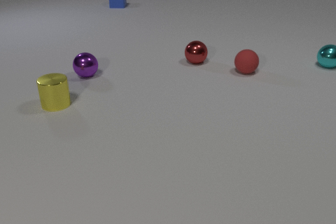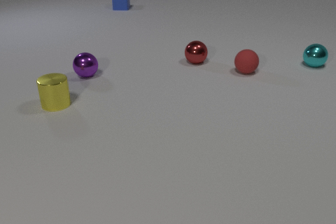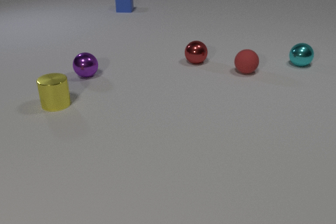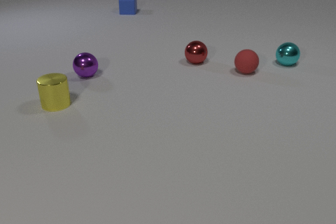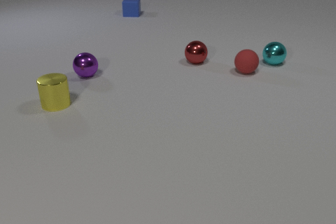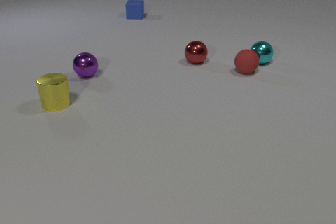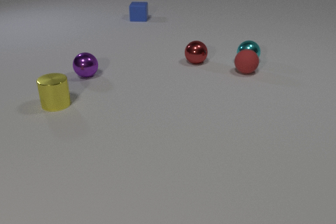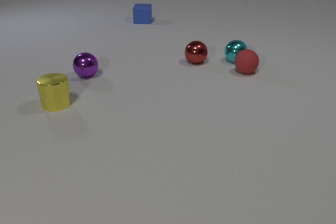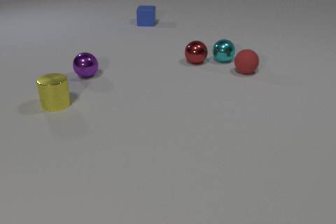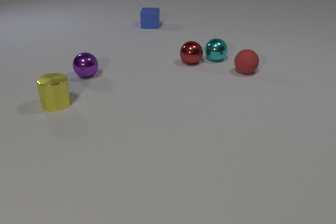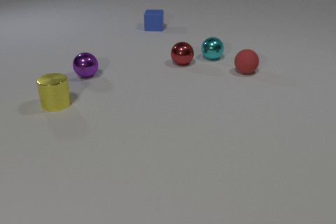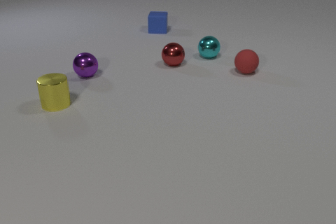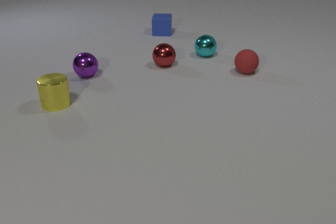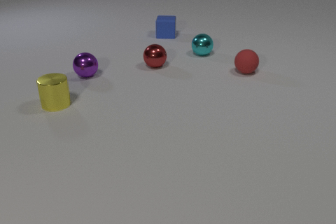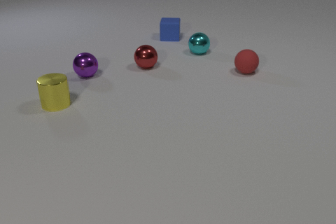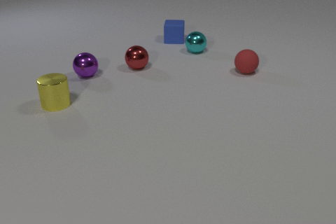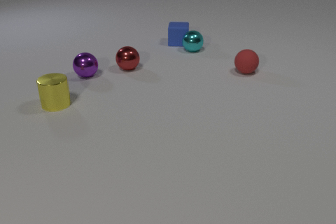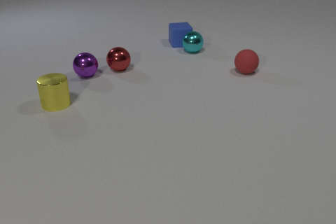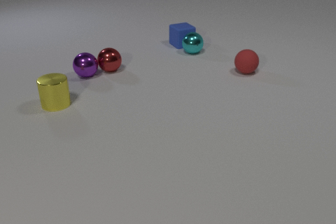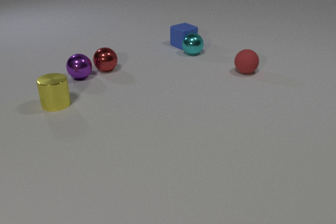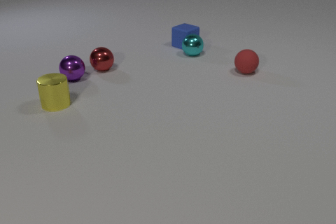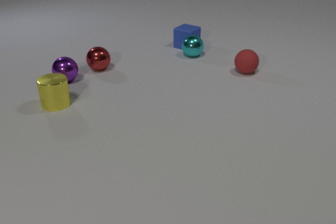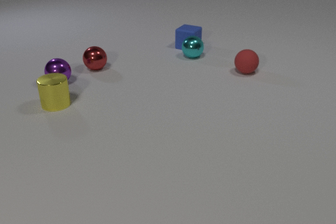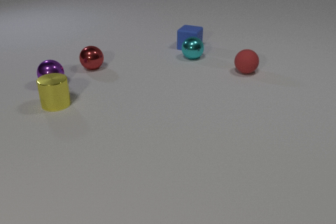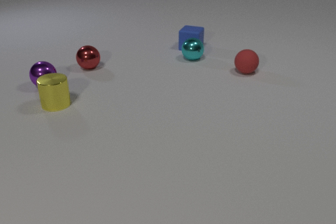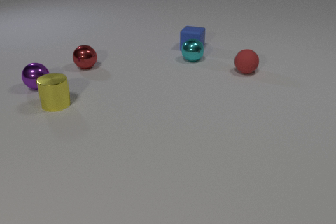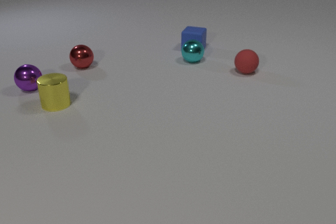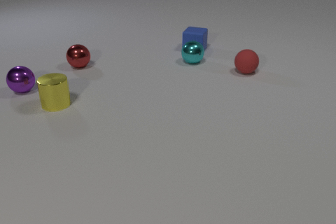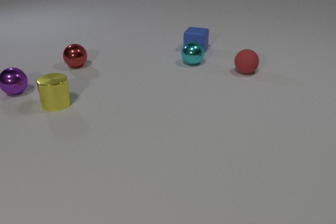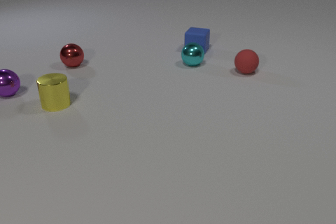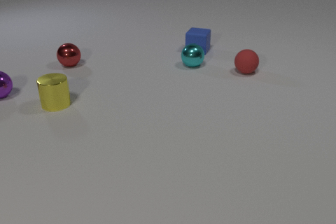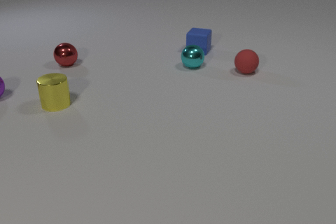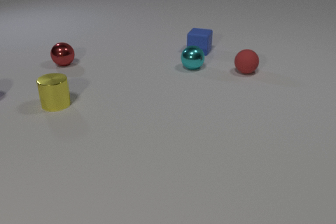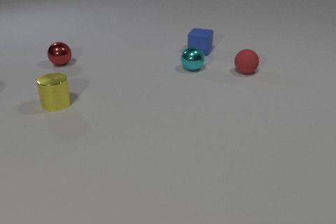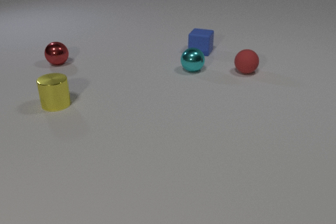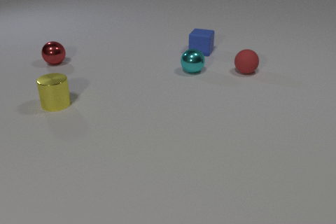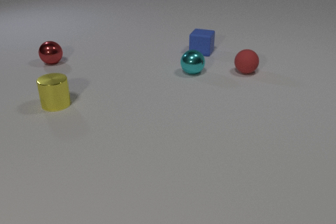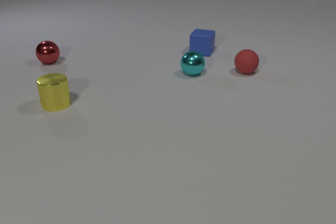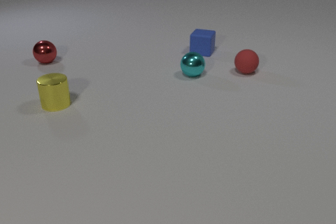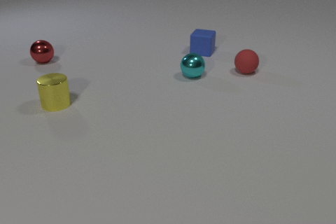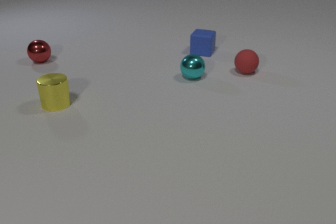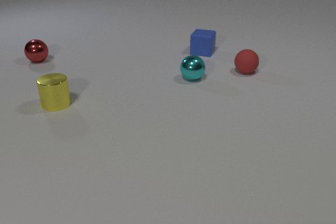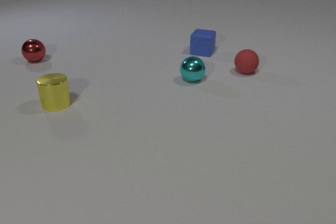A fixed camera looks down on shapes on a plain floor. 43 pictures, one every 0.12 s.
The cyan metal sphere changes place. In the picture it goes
to the left.
The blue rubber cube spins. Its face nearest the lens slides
to the right.
0.00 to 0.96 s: The cyan metal sphere rolls to the left. The blue rubber cube slides toward the camera and to the right.
0.96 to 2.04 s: The cyan metal sphere rolls to the left and away from the camera. The red metal sphere rolls to the left. The blue rubber cube slides toward the camera and to the right. The cyan metal sphere and the red metal sphere collide. The cyan metal sphere and the blue rubber cube collide.
2.04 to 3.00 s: The cyan metal sphere rolls toward the camera. The red metal sphere rolls to the left. The purple metal sphere rolls to the left. The blue rubber cube slides toward the camera and to the right, spins counterclockwise seen from above by about 60 degrees, its near face sliding to the right. The red metal sphere and the purple metal sphere collide.
3.00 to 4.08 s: The cyan metal sphere rolls toward the camera. The red metal sphere rolls to the left and away from the camera. The purple metal sphere rolls to the left, leaves at the left edge. The blue rubber cube slides to the right and toward the camera.
4.08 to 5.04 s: The cyan metal sphere rolls toward the camera. The red metal sphere rolls to the left and away from the camera.
What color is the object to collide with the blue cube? cyan.
How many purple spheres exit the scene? 1.
What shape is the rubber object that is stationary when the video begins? sphere.
